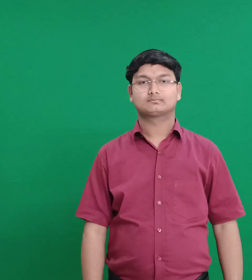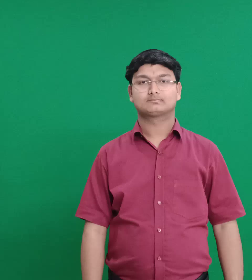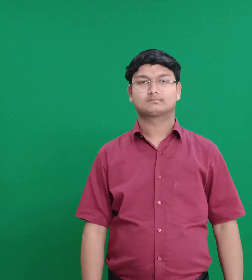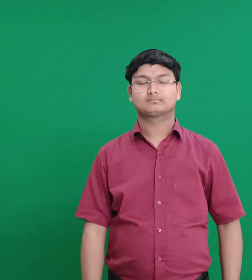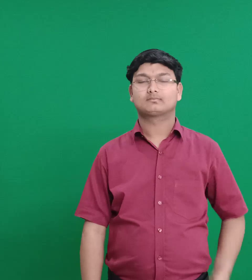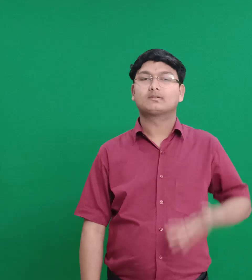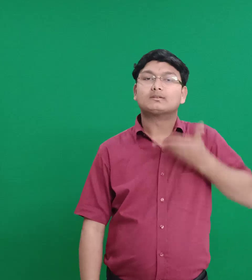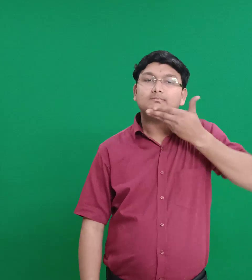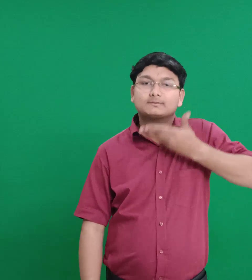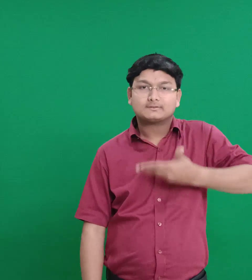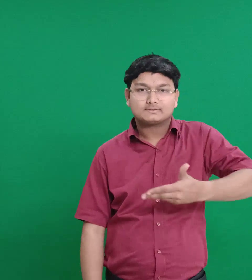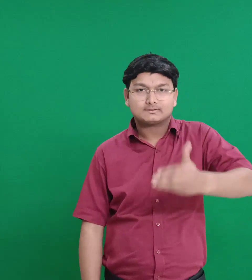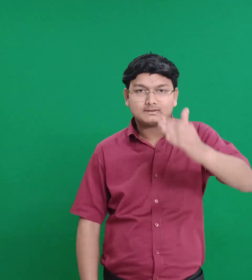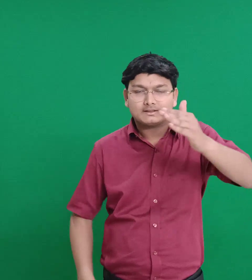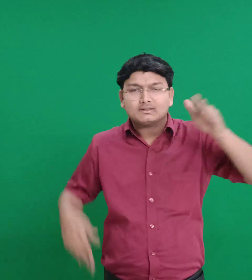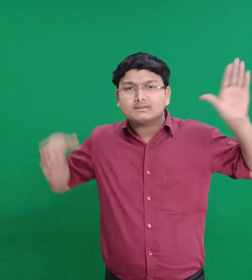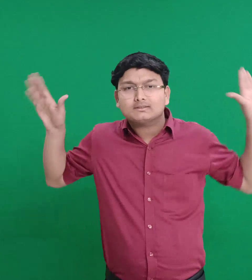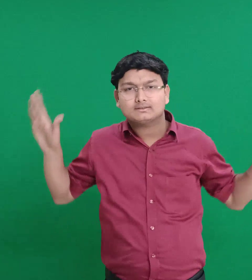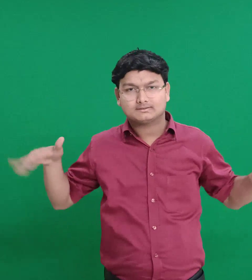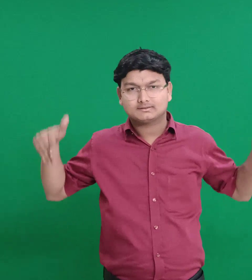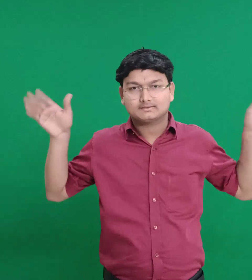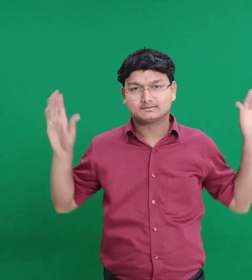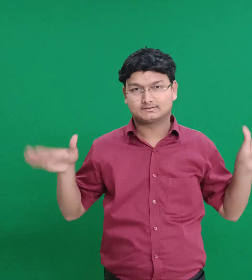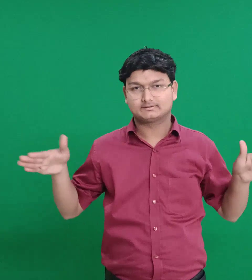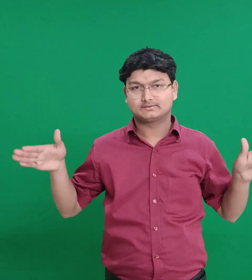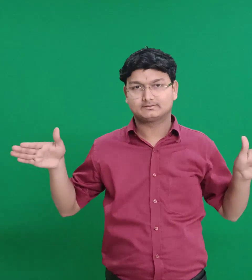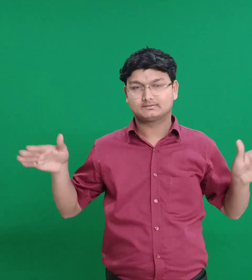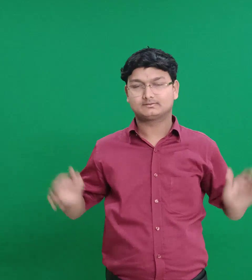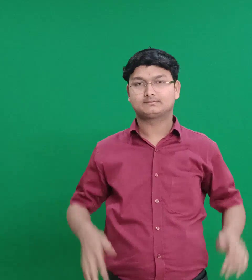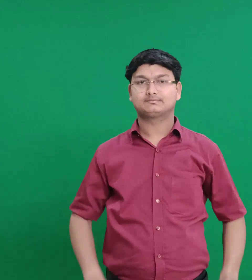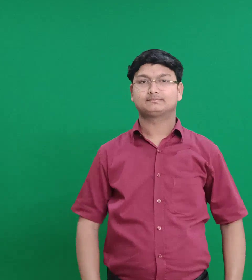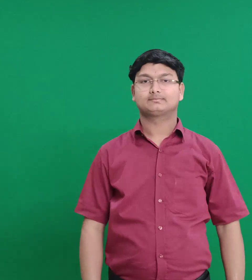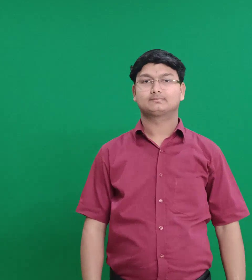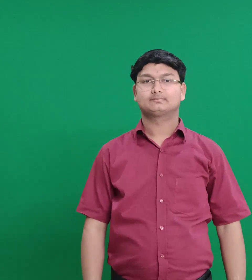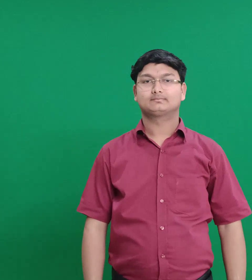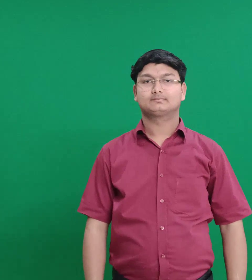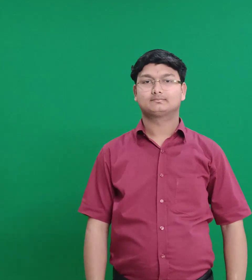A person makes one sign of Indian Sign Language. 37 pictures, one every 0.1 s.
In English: pelican
